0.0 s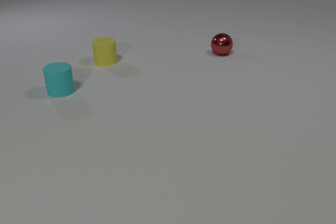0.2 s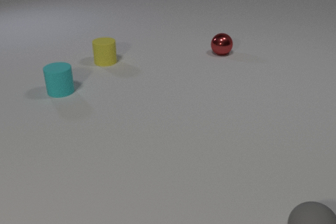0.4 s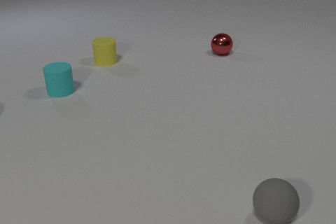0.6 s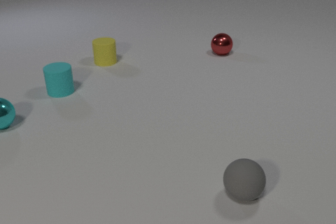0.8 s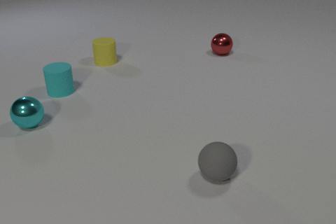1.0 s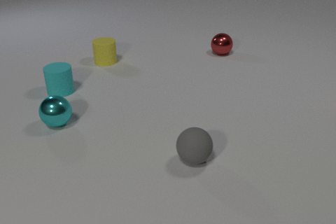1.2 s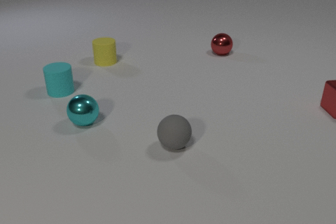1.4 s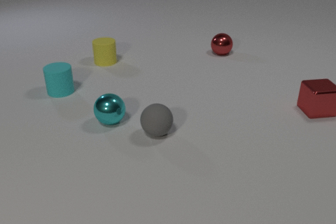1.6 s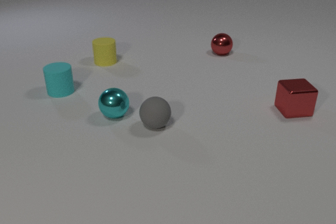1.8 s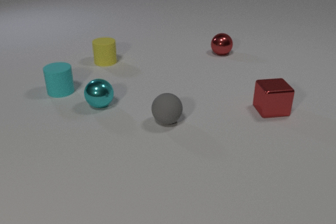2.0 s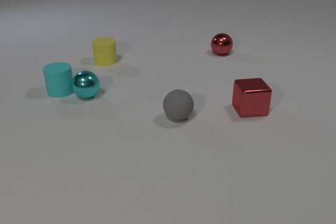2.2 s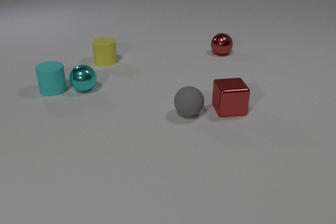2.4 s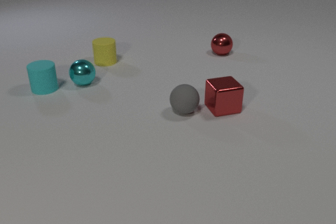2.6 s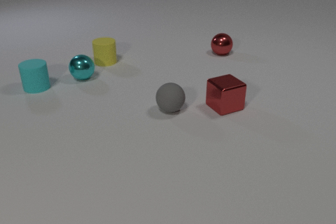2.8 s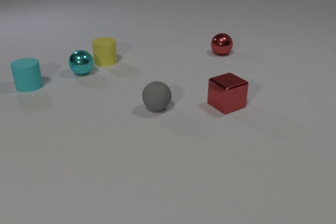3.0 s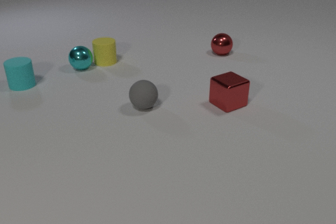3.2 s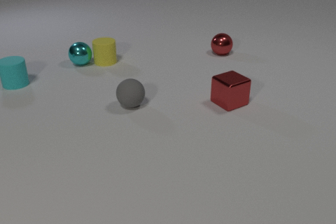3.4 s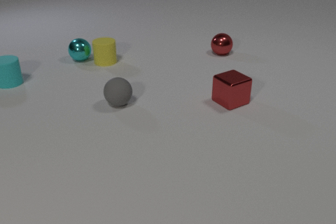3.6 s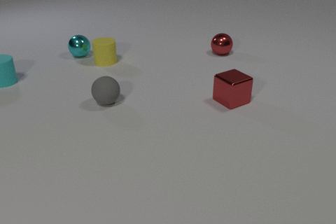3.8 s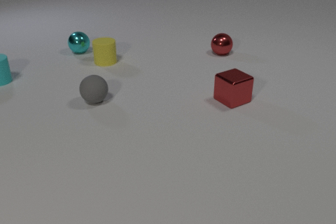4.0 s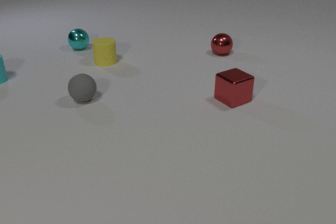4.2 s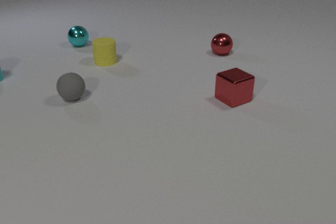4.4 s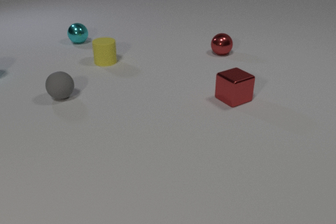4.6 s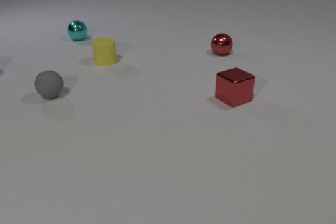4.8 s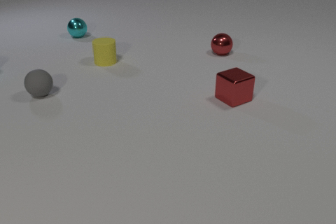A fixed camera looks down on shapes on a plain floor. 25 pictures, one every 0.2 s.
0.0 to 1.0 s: The gray rubber sphere comes in at the bottom edge, rolls to the left and away from the camera. The cyan metal sphere comes in at the left edge, rolls to the right.
1.0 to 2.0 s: The gray rubber sphere rolls away from the camera. The cyan metal sphere rolls away from the camera and to the right. The red metal cube comes in at the right edge, slides to the left. The gray rubber sphere and the cyan metal sphere collide.
2.0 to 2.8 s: The gray rubber sphere rolls to the left and away from the camera. The cyan metal sphere rolls away from the camera. The cyan rubber cylinder slides to the left and away from the camera. The red metal cube slides to the left, spins so that its near face slides to the right, counterclockwise seen from above. The cyan metal sphere and the cyan rubber cylinder collide. The gray rubber sphere and the red metal cube collide.
2.8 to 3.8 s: The gray rubber sphere rolls to the left. The cyan metal sphere rolls away from the camera. The cyan rubber cylinder slides to the left and away from the camera. The red metal cube slides away from the camera.
3.8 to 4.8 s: The gray rubber sphere rolls to the left and away from the camera. The cyan metal sphere rolls away from the camera. The cyan rubber cylinder slides to the left and away from the camera, leaves at the left edge.
What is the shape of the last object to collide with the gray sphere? cube.
What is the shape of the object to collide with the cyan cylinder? sphere.
What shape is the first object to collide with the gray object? sphere.
